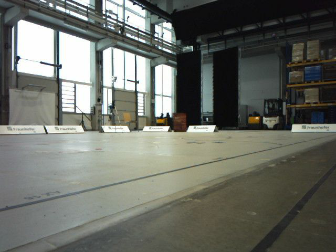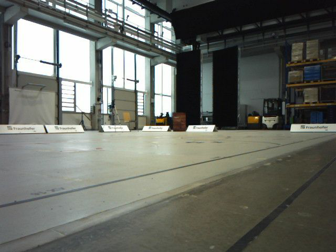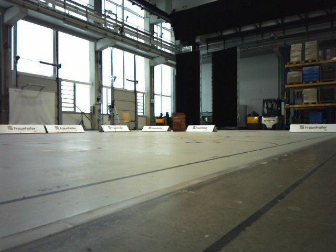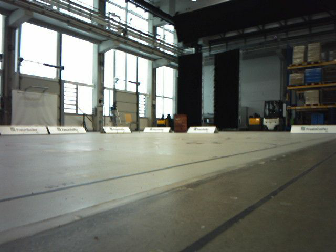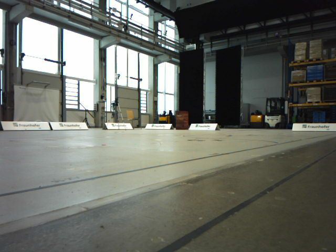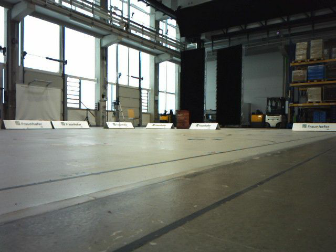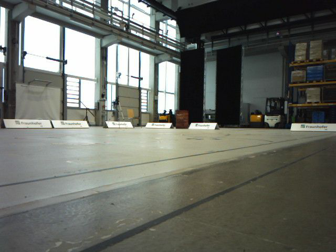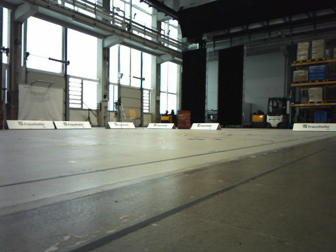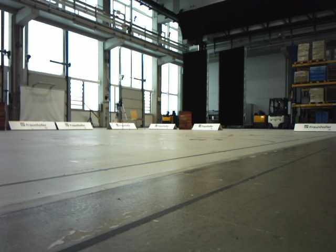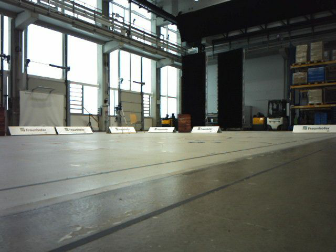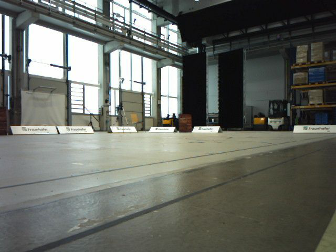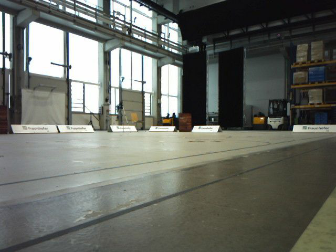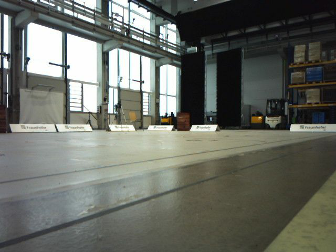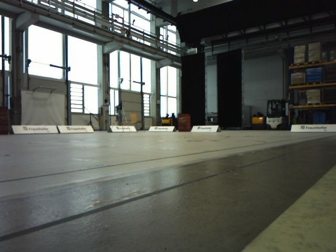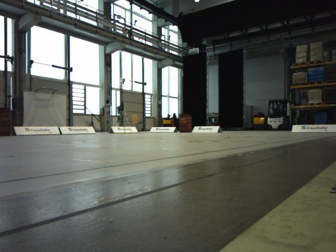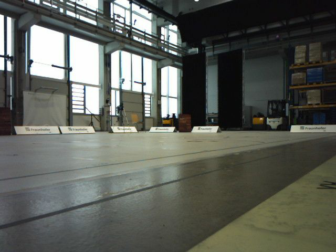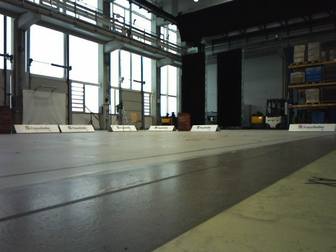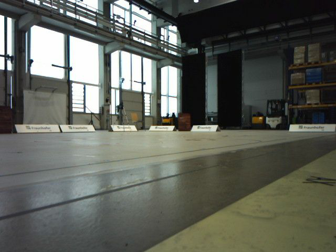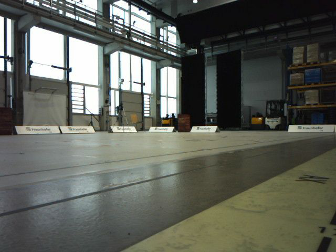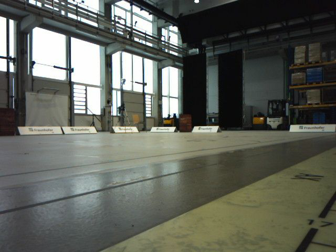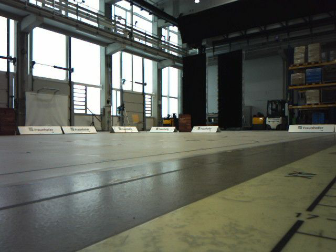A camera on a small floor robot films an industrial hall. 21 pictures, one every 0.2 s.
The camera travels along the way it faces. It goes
backward.
0.0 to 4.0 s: The camera travels backward, about 0.8 m, so what stands in front gets smaller.
The film runs backward here.
